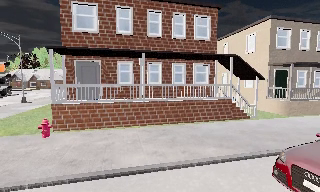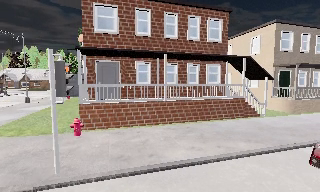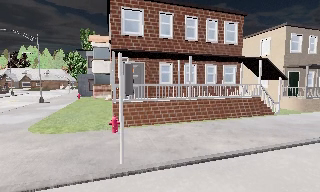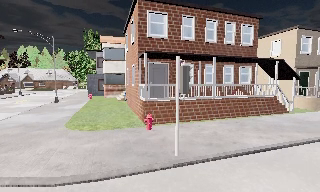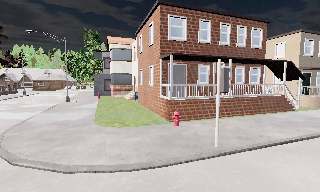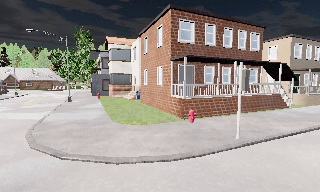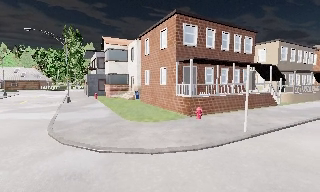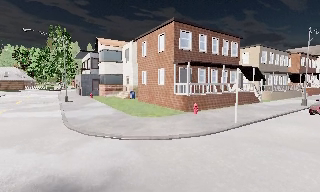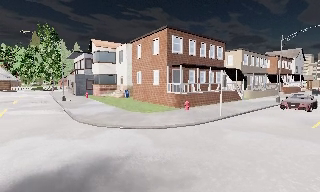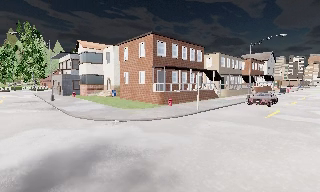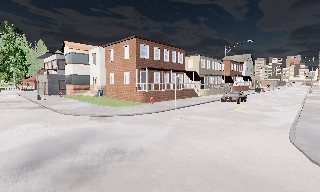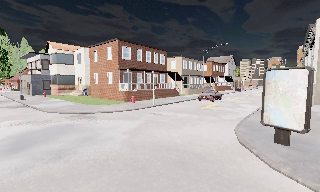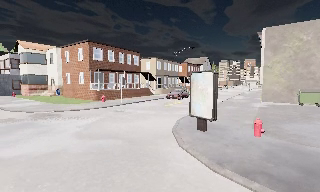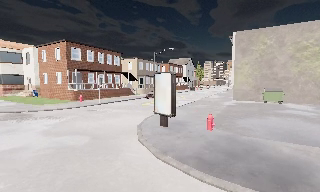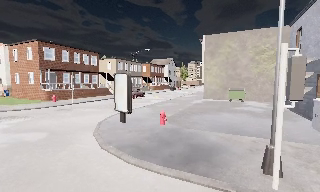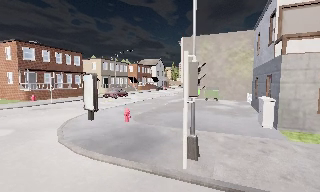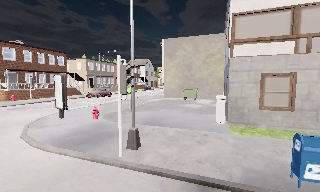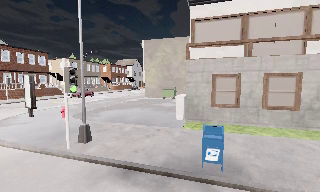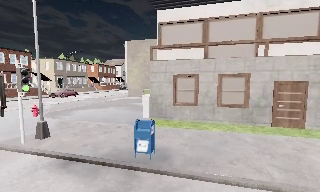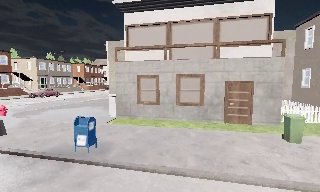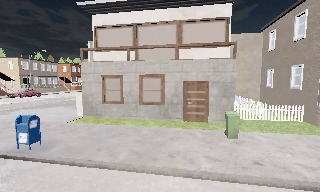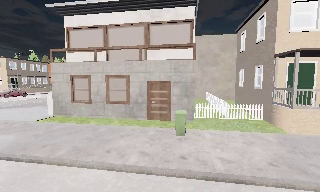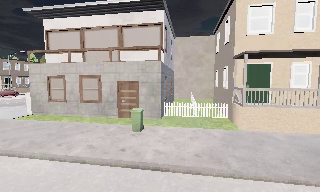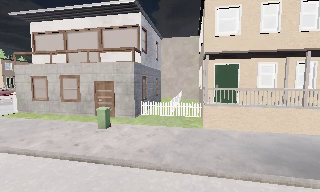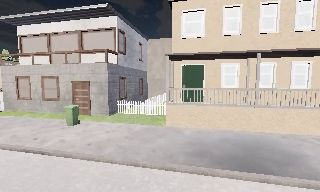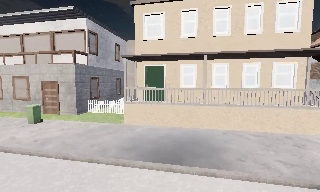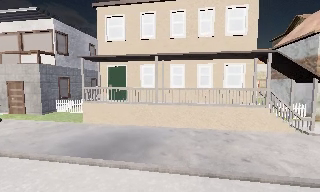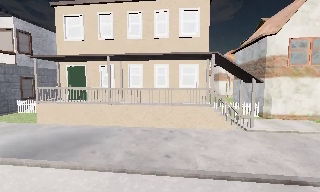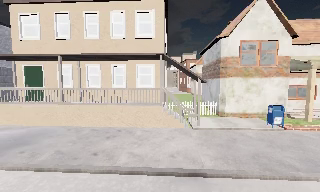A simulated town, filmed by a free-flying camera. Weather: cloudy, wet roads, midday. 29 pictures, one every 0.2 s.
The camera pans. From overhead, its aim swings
clockwise.
The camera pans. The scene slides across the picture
to the left.
0.0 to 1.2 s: The camera pans to its right, which is clockwise from overhead, by about 15 degrees. It travels to its left, about 10 m, so close, fixed things drift to the right.
1.2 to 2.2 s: The camera pans to its right, which is clockwise from overhead, by about 20 degrees. It travels backward, about 8 m, so what stands in front gets smaller.
2.2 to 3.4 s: The camera pans to its right, which is clockwise from overhead, by about 25 degrees. It travels to its right and backward, about 11 m, so close, fixed things drift to the left.
3.4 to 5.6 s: The scene slides to the left, as the camera pans about 15 degrees to its right. It travels to its right, about 25 m, so close, fixed things drift to the left.
The film runs backward here.
